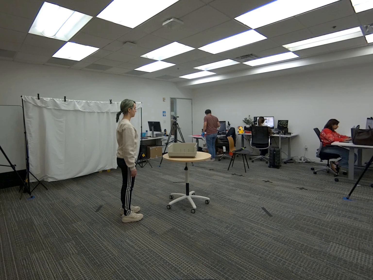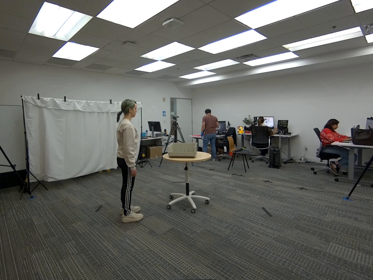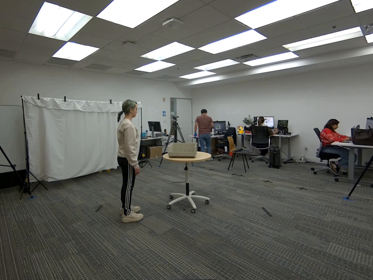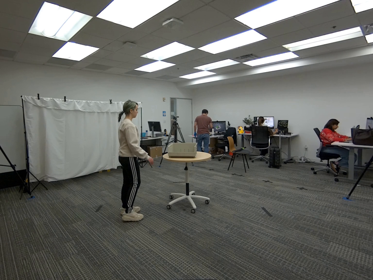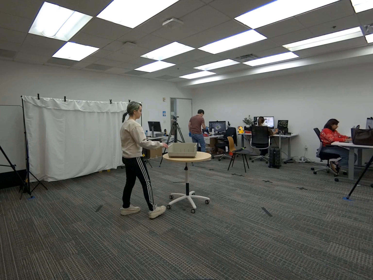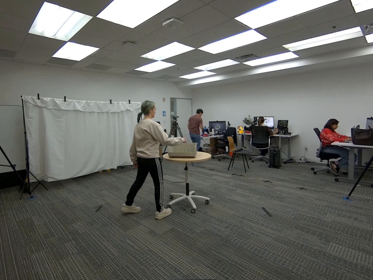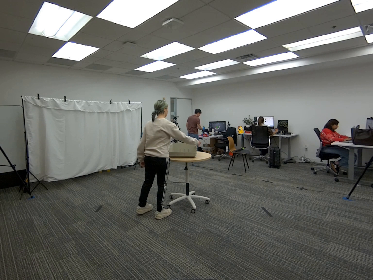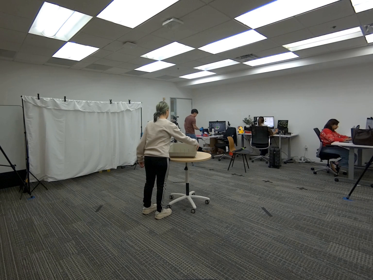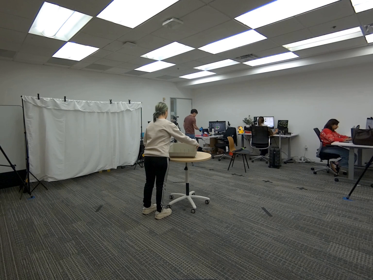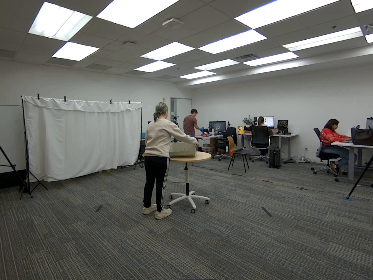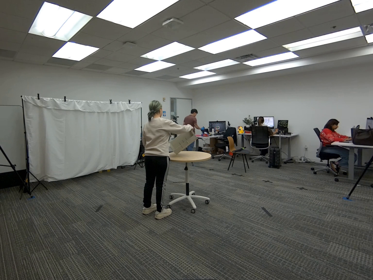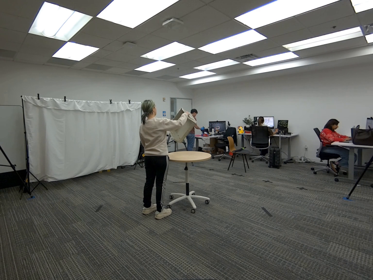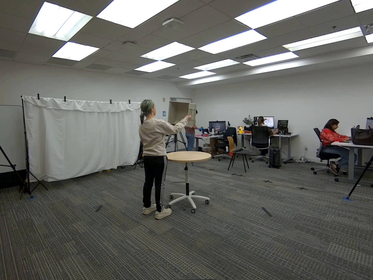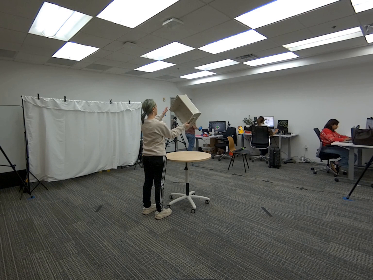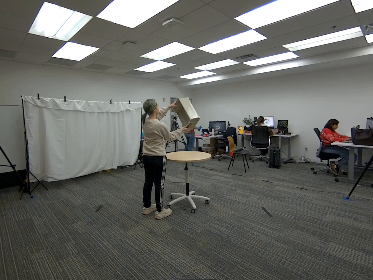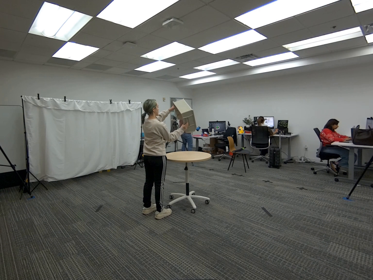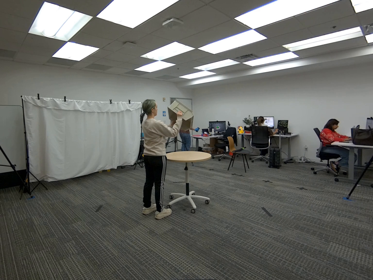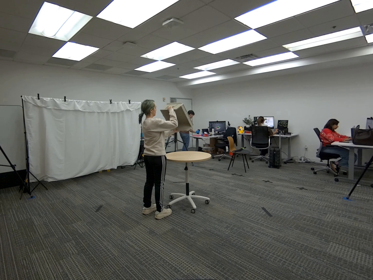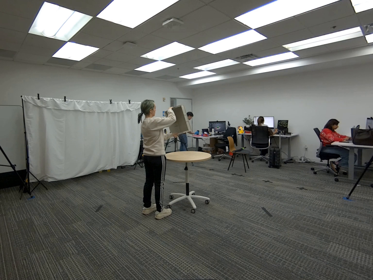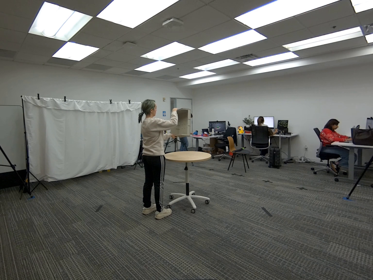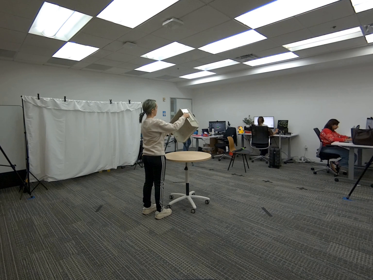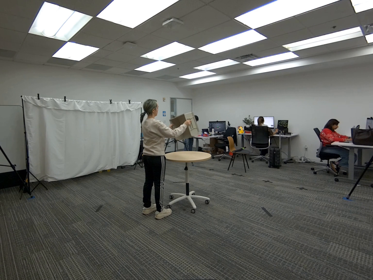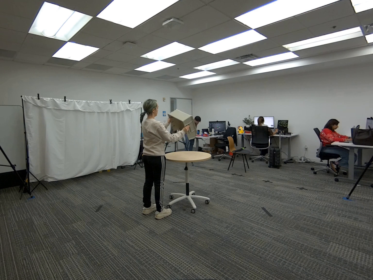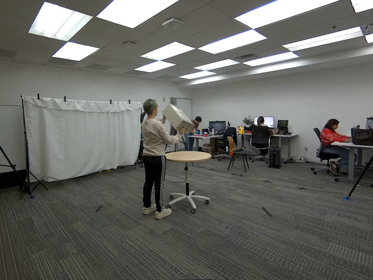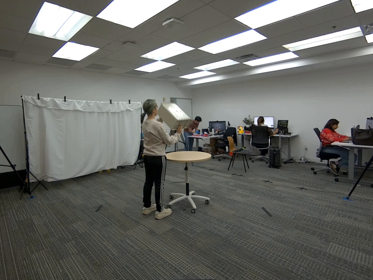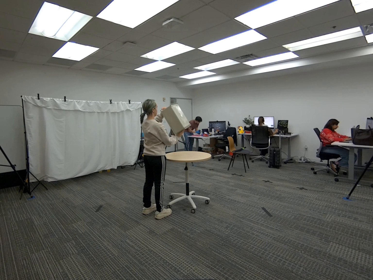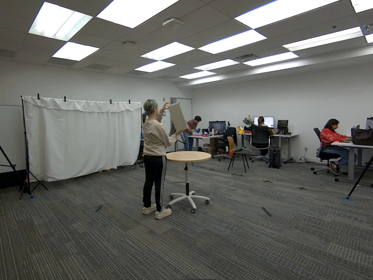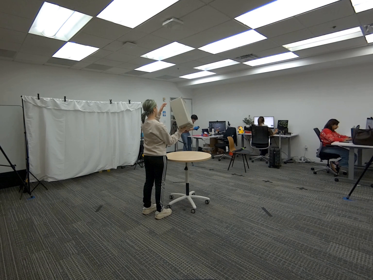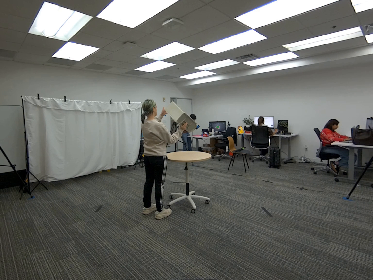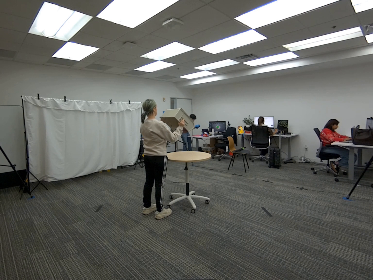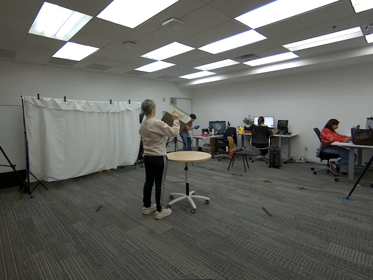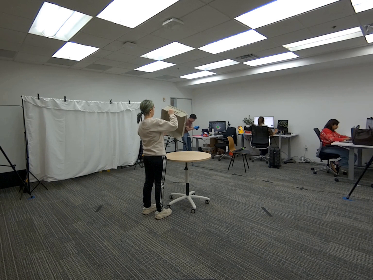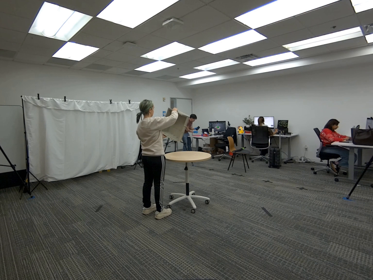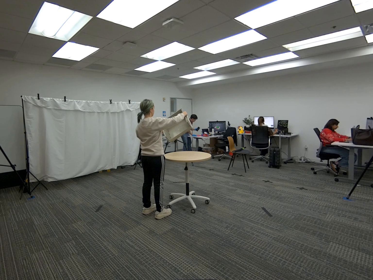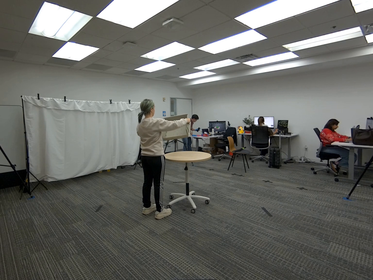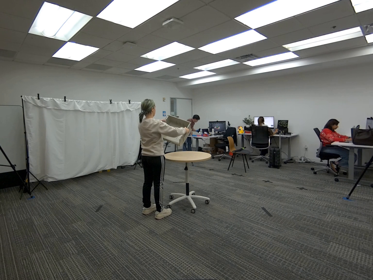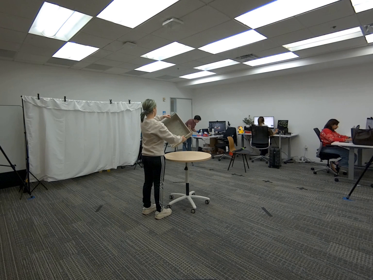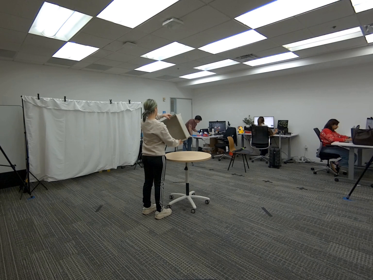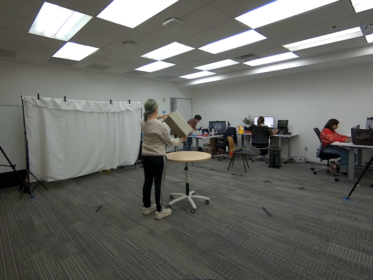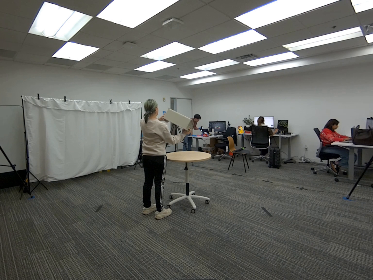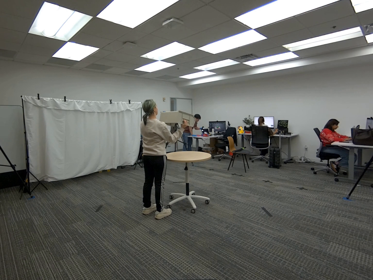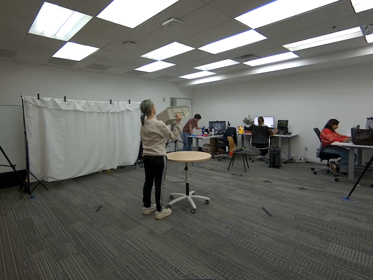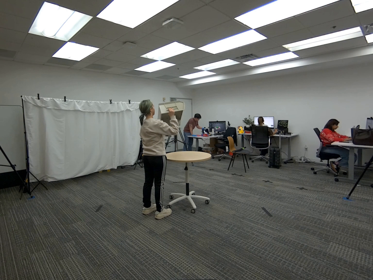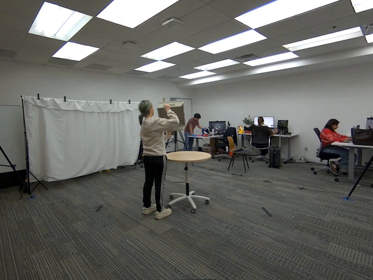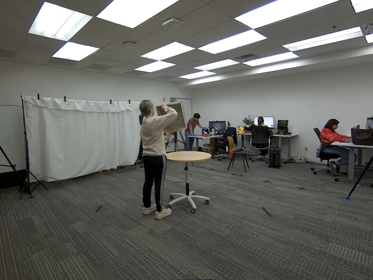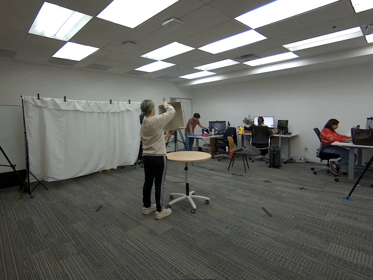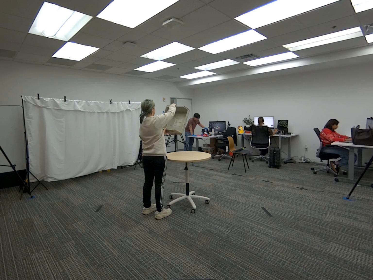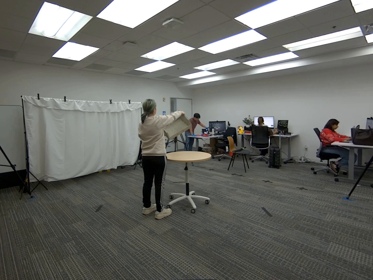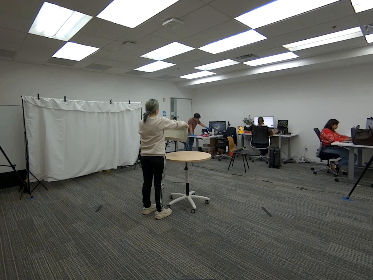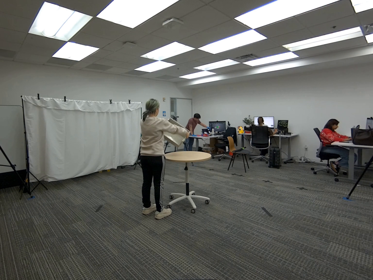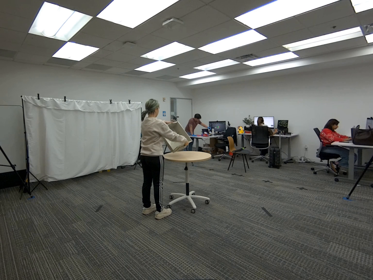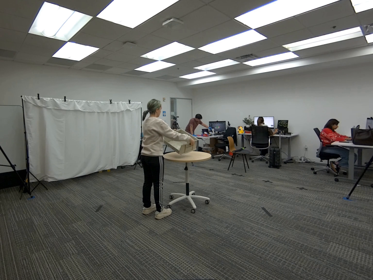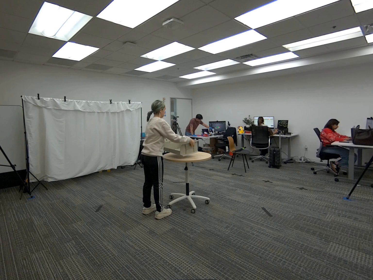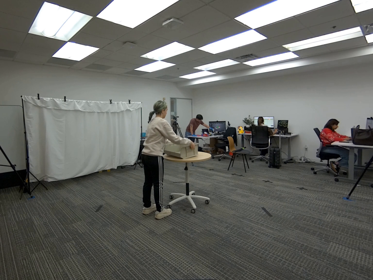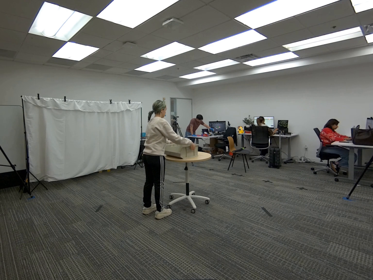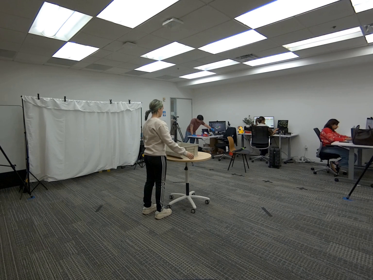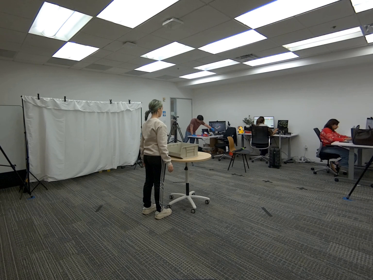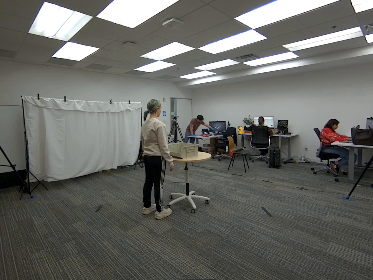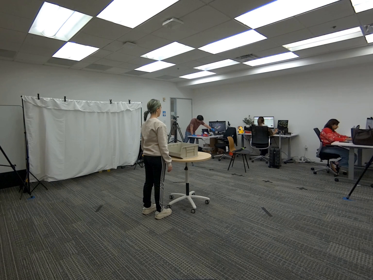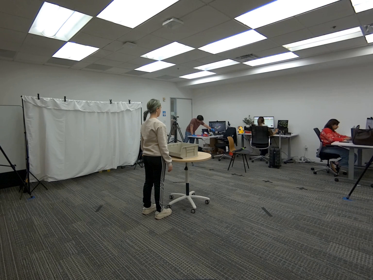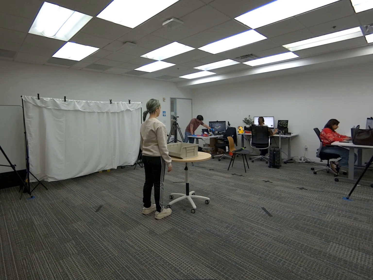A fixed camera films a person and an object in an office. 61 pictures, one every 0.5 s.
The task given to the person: Walk to the beige bin on the round table. Pick up the bin with your right hand, then slowly rotate it in midair using both hands. When finished, place the bin back on the table.
